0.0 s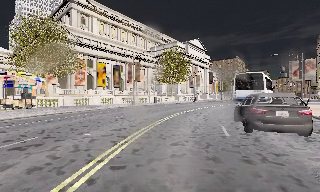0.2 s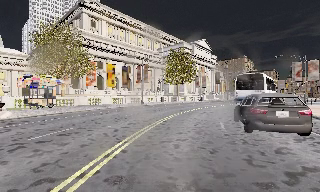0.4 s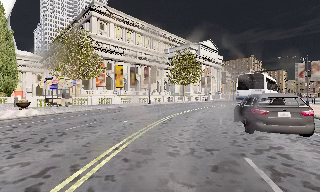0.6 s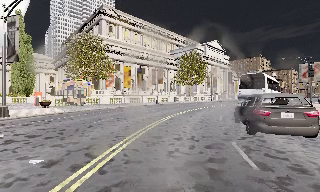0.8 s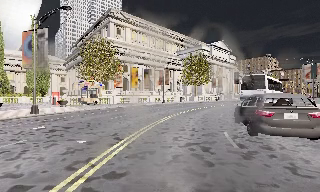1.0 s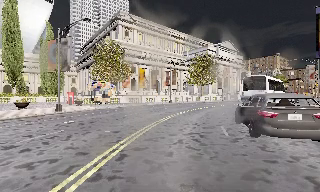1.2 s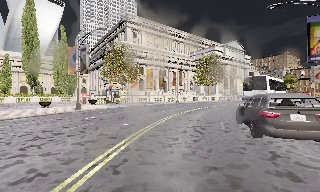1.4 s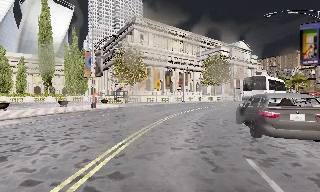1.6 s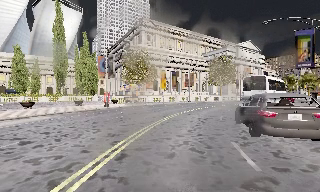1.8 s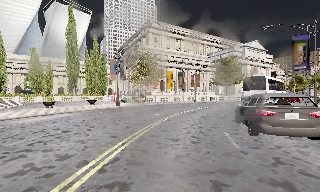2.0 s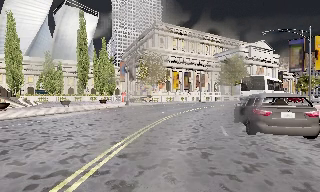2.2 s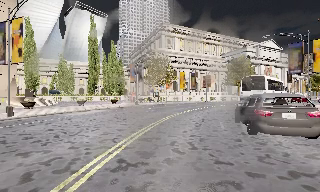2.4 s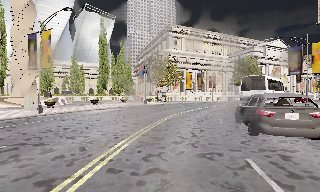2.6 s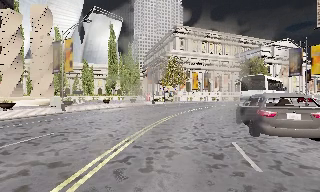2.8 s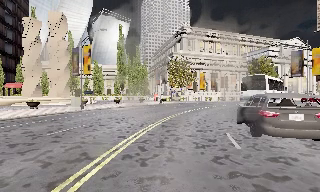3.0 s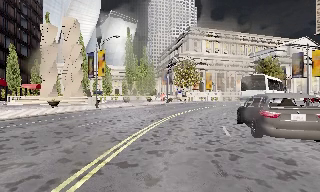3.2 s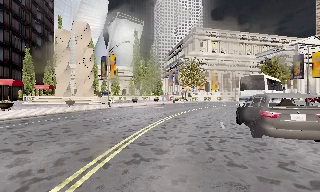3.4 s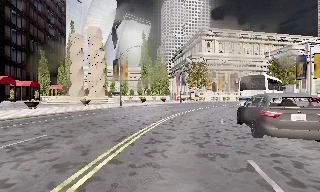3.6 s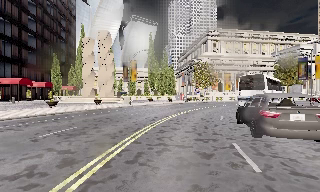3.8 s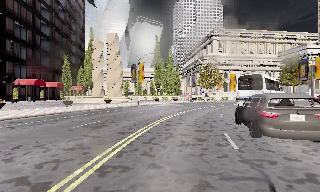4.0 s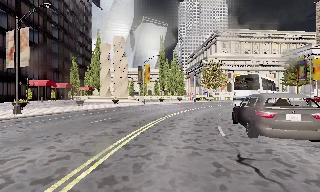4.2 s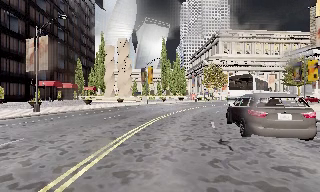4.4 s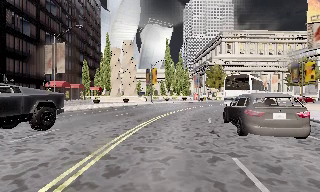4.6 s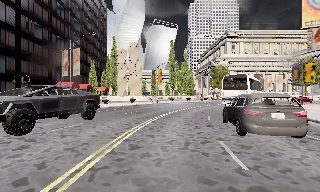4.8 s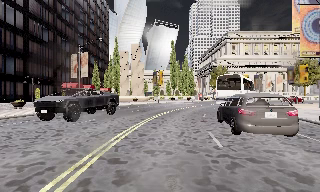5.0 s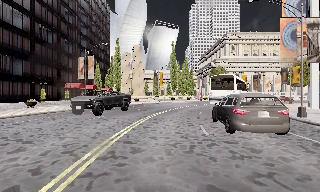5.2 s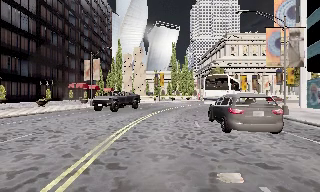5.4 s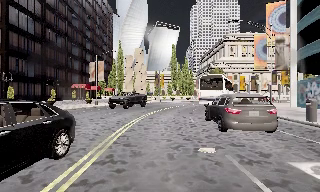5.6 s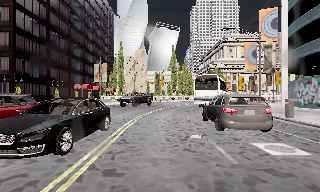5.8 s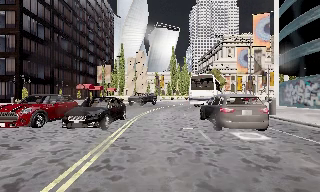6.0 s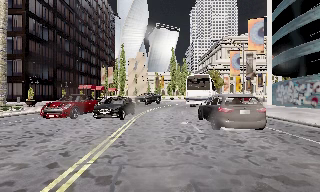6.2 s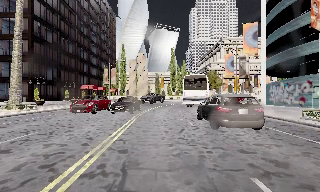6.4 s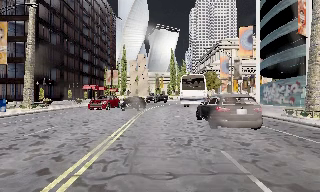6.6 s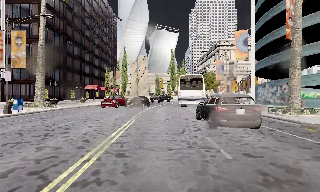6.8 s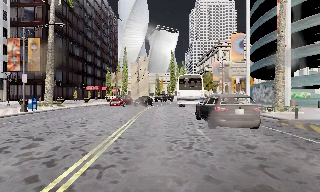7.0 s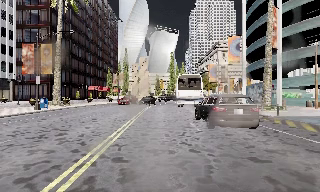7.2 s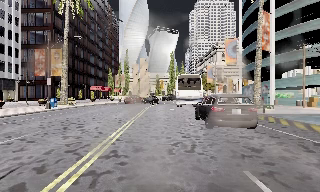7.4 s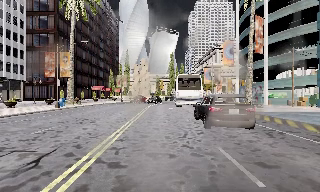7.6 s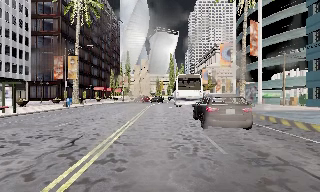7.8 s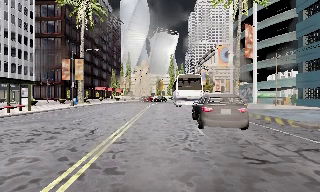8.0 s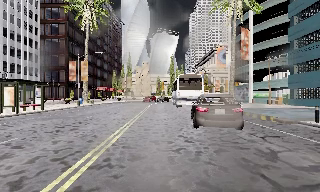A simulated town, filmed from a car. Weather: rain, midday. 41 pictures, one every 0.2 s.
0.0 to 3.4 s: The camera pans to its left, which is counterclockwise from overhead, by about 40 degrees. It travels backward, about 25 m.
3.4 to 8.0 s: The scene slides to the right, as the camera pans about 10 degrees to its left. It travels backward, about 35 m, so what stands in front gets smaller.
The film runs backward here.
